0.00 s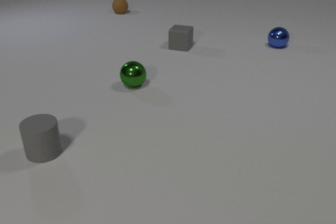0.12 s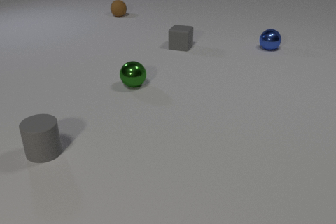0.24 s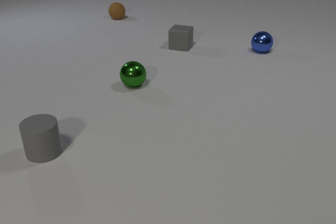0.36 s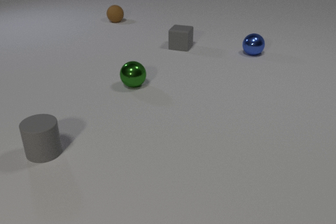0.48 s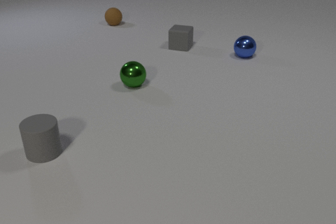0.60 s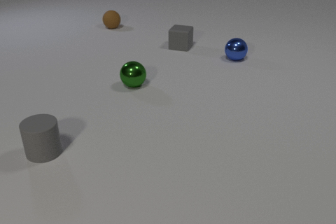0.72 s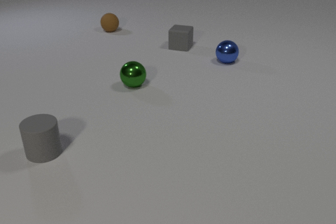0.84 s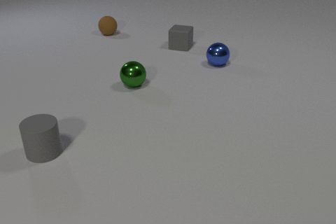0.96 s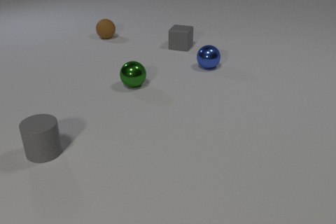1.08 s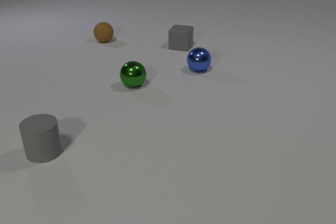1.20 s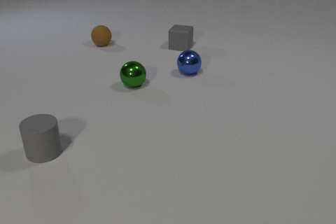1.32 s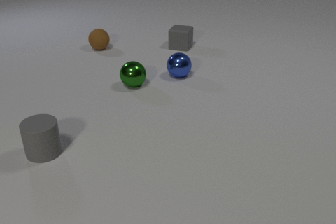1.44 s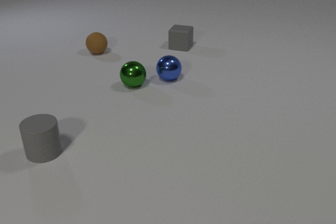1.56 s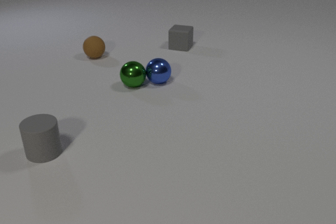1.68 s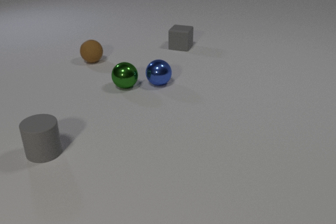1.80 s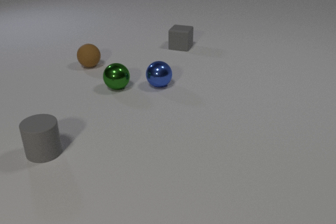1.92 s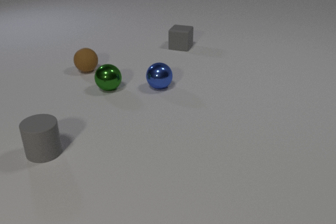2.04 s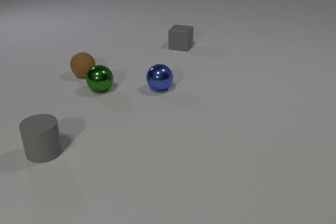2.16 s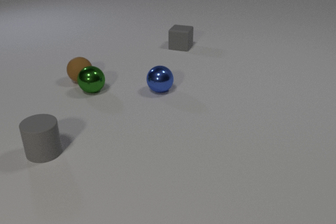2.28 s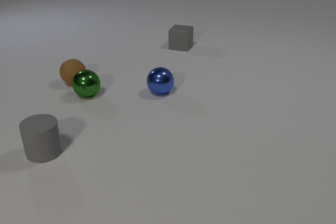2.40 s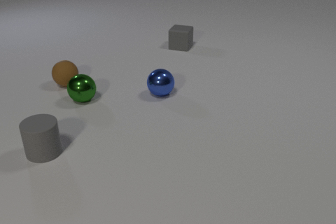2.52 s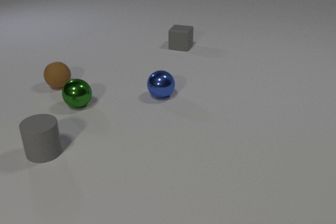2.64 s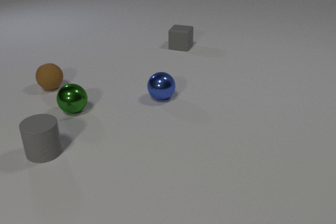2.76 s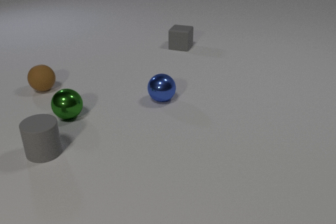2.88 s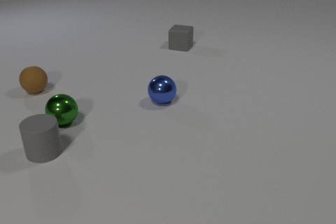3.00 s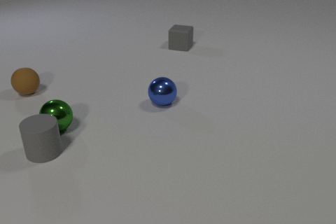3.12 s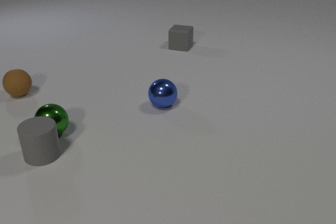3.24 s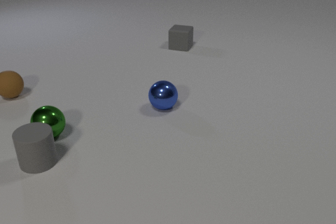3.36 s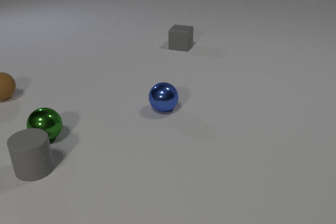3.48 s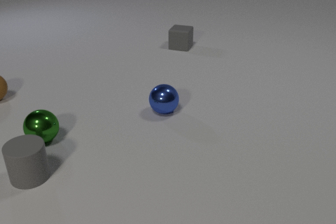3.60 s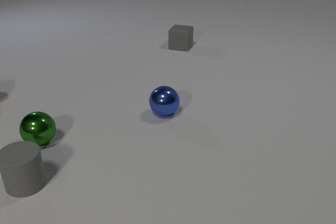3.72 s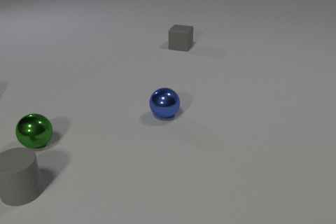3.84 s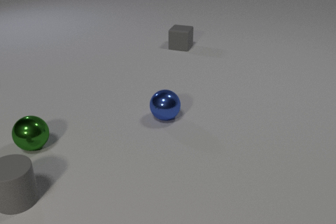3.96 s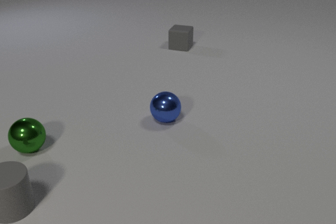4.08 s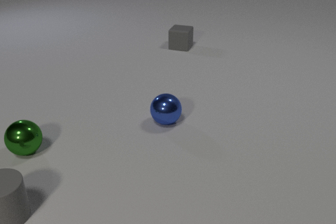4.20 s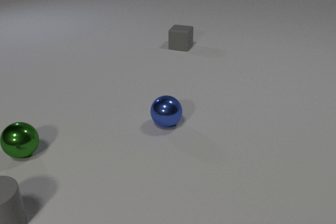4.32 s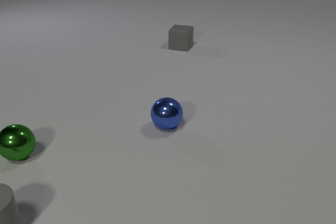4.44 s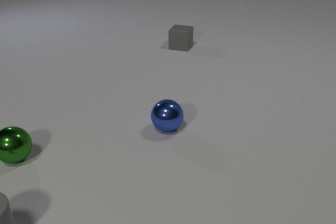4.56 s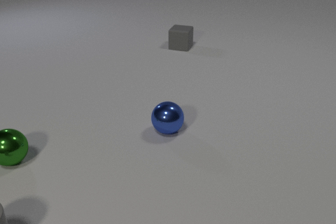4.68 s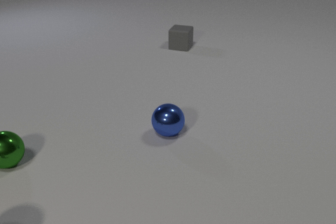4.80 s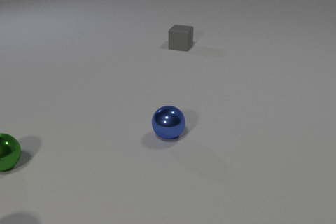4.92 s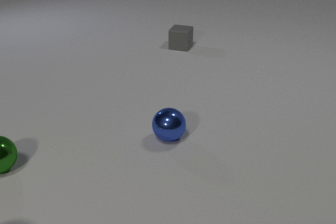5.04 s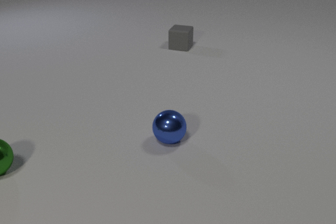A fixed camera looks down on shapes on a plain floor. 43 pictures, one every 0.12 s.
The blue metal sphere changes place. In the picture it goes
toward the camera.
The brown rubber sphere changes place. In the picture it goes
toward the camera.
0.00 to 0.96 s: The blue metal sphere rolls toward the camera and to the left. The brown rubber sphere rolls toward the camera.
0.96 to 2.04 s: The blue metal sphere rolls toward the camera and to the left. The green metal sphere rolls to the left. The brown rubber sphere rolls toward the camera. The blue metal sphere and the green metal sphere collide.
2.04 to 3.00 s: The blue metal sphere rolls toward the camera. The green metal sphere rolls toward the camera and to the left. The brown rubber sphere rolls to the left and toward the camera. The green metal sphere and the brown rubber sphere collide.
3.00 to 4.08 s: The blue metal sphere rolls toward the camera. The green metal sphere rolls toward the camera and to the left. The brown rubber sphere rolls to the left, leaves at the left edge. The gray rubber cylinder slides toward the camera and to the left. The green metal sphere and the gray rubber cylinder collide.
4.08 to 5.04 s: The blue metal sphere rolls toward the camera. The green metal sphere rolls to the left and toward the camera. The gray rubber cylinder slides toward the camera and to the left, leaves at the bottom edge.
Are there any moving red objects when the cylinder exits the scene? no.
What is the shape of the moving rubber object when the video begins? sphere.
What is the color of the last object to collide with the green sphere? gray.
